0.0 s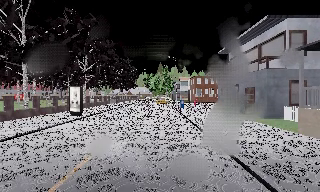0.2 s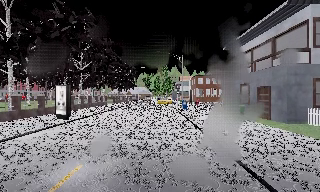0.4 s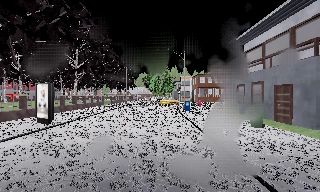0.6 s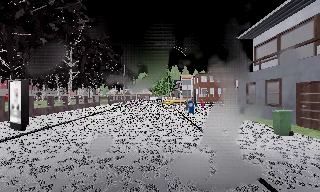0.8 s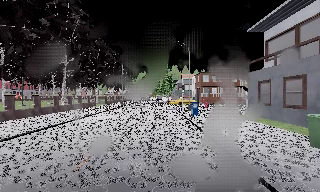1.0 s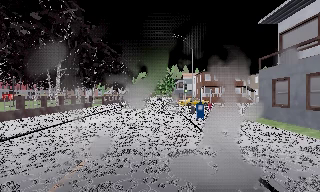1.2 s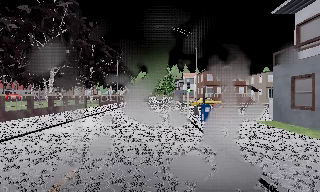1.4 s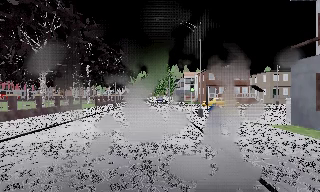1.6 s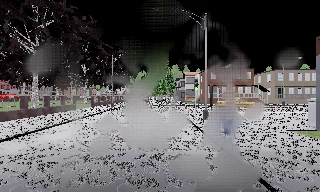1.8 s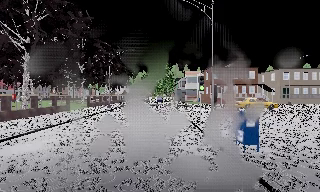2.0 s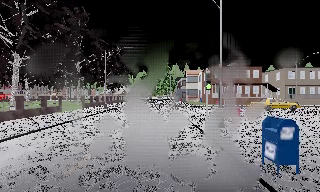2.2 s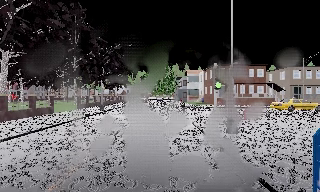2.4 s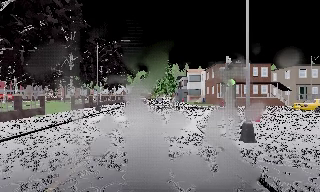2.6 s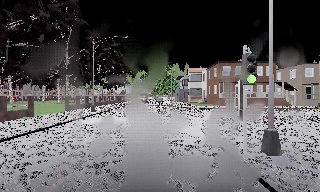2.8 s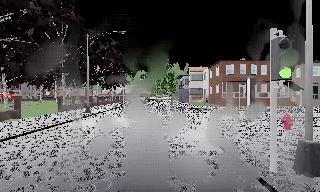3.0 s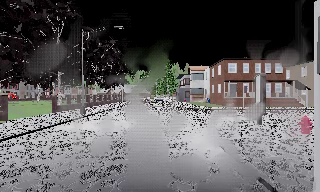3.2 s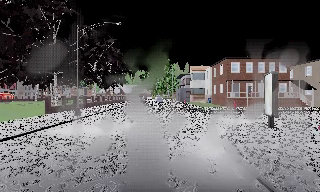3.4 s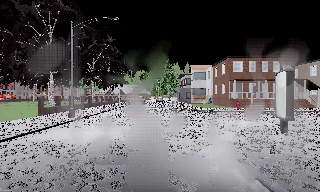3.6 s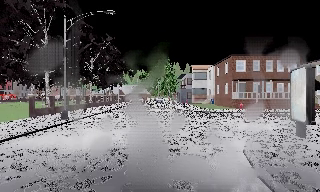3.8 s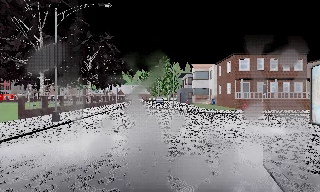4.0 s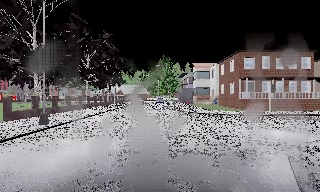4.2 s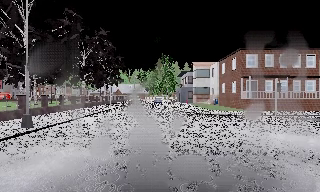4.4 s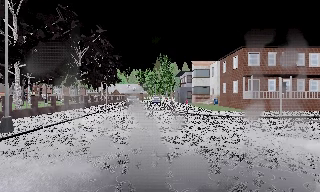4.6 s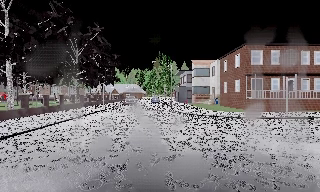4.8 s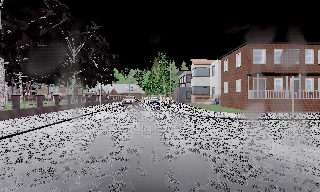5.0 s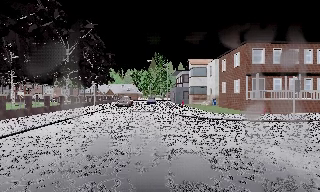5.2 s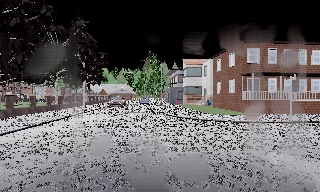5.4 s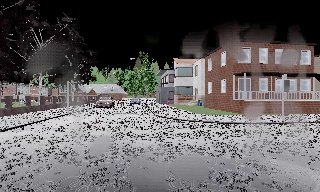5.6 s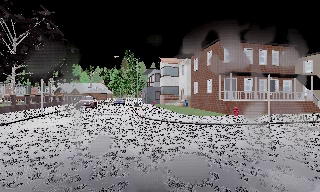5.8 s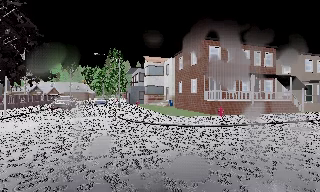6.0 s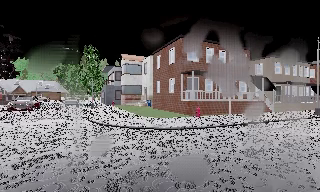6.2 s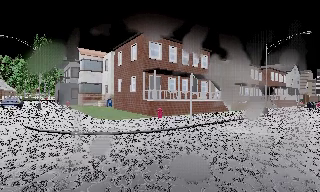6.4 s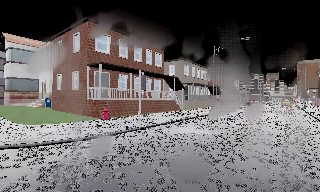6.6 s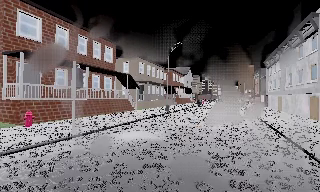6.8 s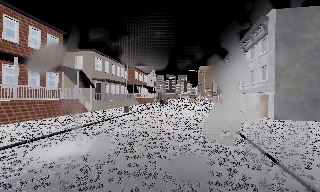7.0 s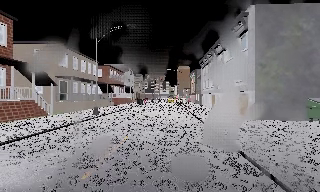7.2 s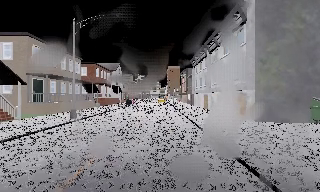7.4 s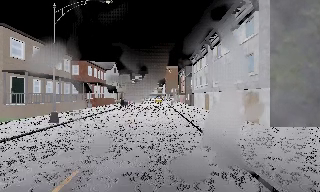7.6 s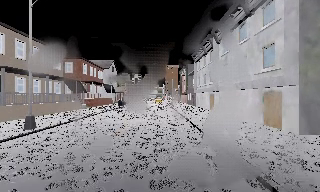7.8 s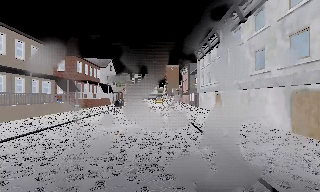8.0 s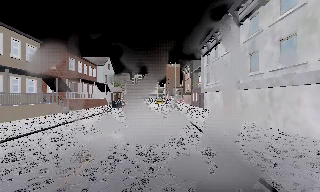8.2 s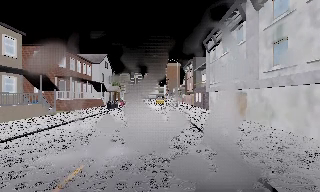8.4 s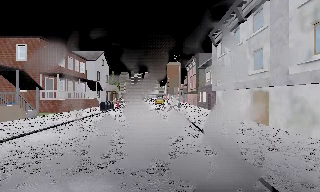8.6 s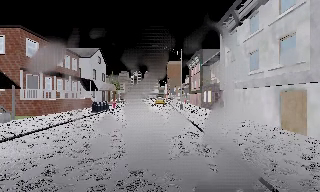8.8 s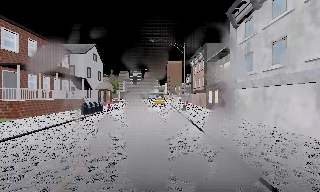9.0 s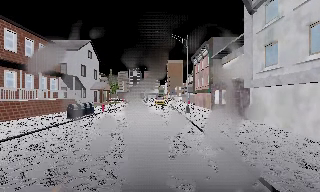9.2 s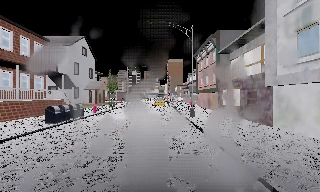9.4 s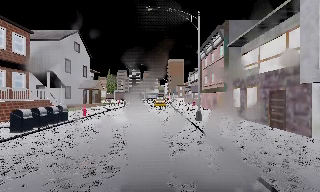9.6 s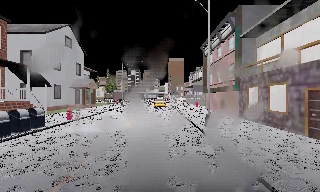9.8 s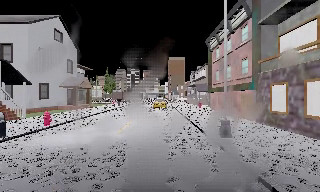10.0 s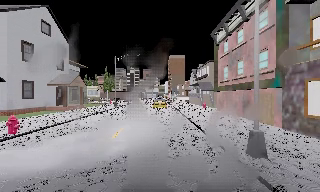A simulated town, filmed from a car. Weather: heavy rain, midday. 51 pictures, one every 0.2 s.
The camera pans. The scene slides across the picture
to the left.
The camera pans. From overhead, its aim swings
clockwise.
0.0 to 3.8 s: The camera travels forward, about 25 m, so what stands in front looms larger. It loses speed.
3.8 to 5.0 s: The camera travels forward, about 5 m, so what stands in front looms larger. It loses speed.
5.0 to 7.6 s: The camera swings to its right by about 90 degrees, and the scene slides to the left. It travels forward, about 16 m. It gains speed.
7.6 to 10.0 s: The camera travels forward, about 25 m, so what stands in front looms larger.
The film runs forward here.
